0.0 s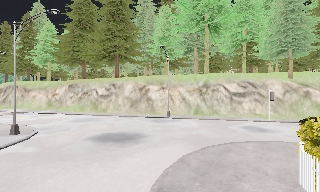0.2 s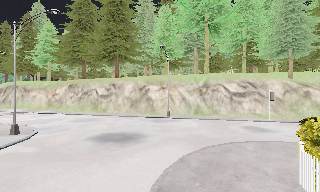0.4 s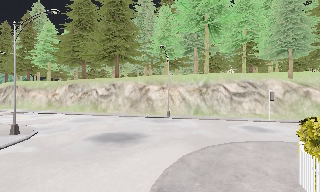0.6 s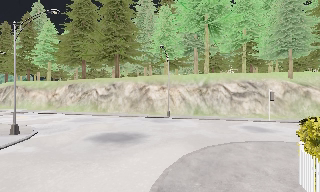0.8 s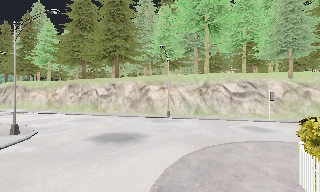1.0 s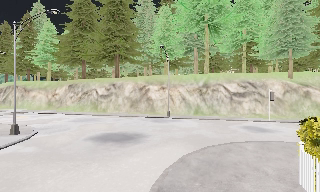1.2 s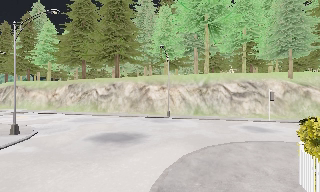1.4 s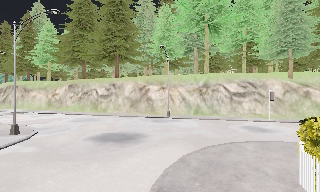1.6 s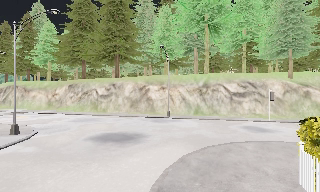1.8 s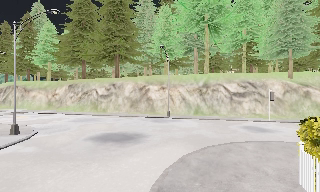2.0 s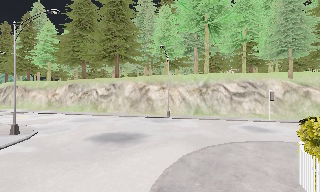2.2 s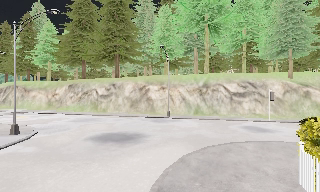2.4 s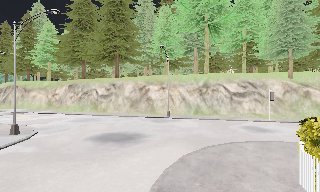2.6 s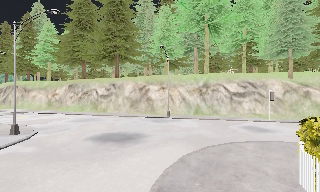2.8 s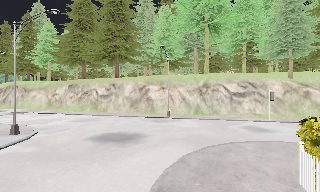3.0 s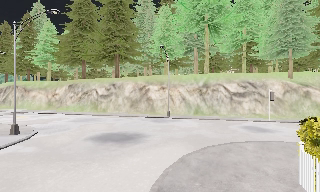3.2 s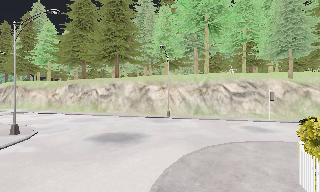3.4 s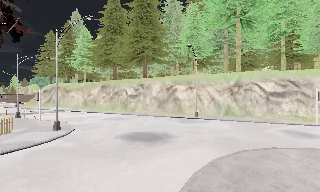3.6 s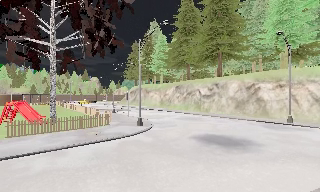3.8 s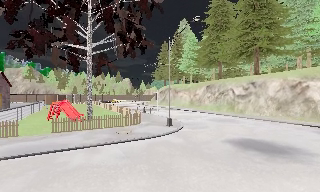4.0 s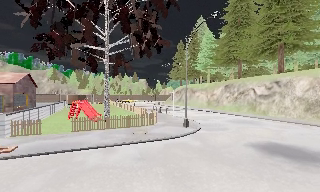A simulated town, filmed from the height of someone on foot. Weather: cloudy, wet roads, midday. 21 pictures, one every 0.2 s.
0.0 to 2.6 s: The camera keeps its place and its aim.
2.6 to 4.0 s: The scene slides to the right, as the camera pans about 50 degrees to its left. It travels forward, about 1 m. It gains speed.
The film runs forward here.
